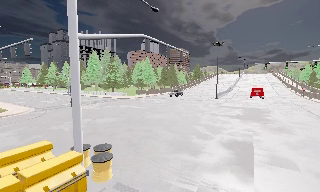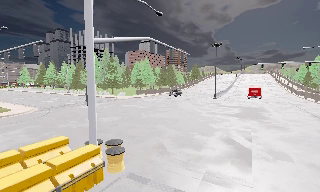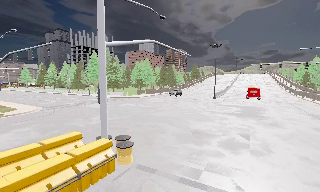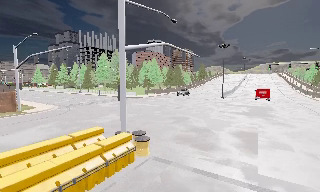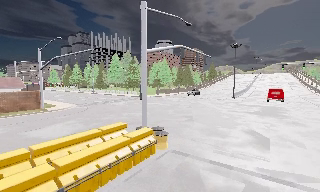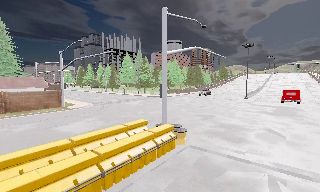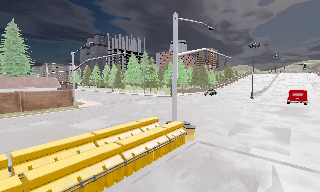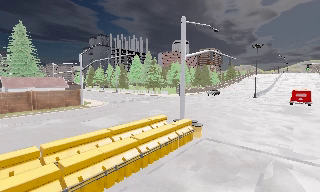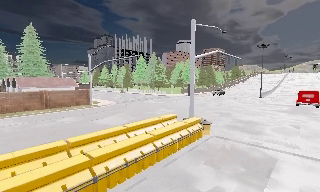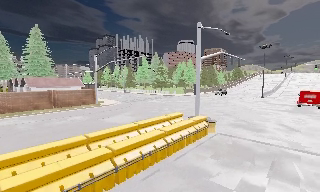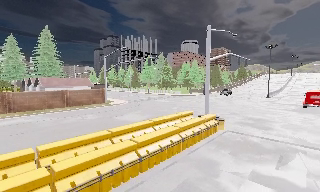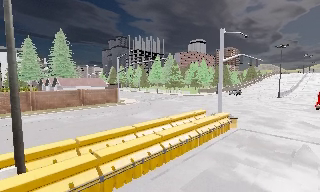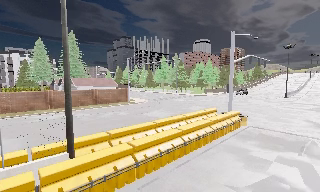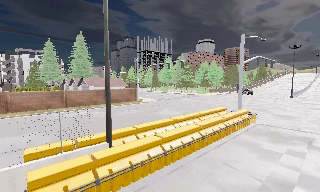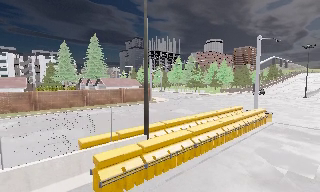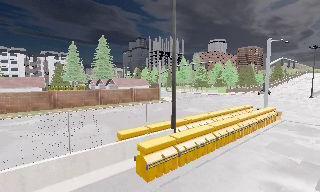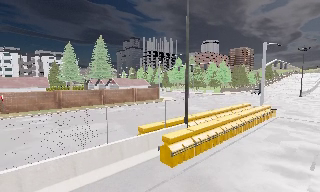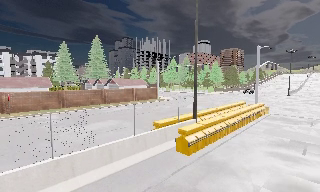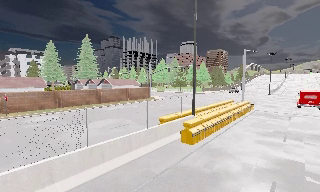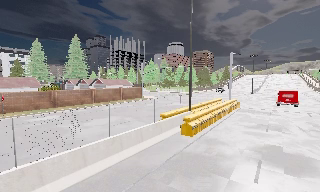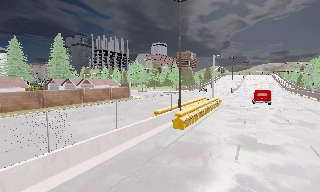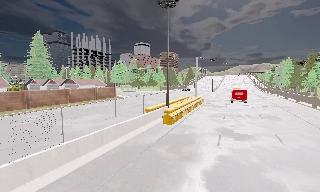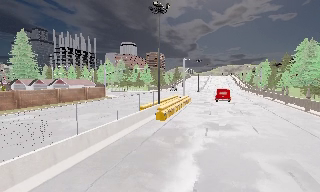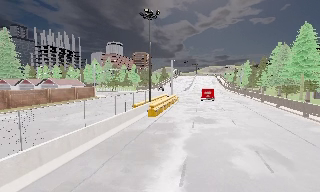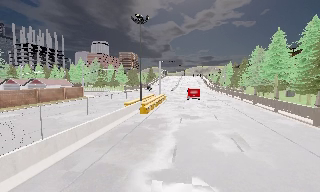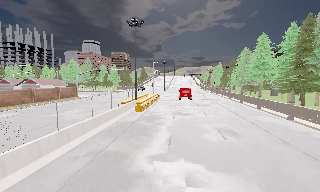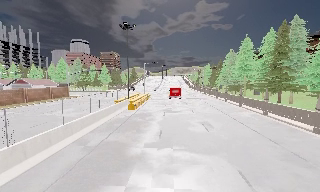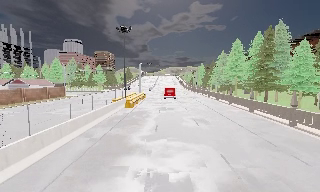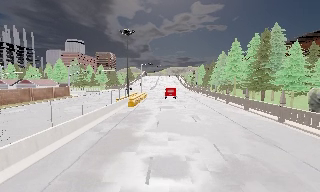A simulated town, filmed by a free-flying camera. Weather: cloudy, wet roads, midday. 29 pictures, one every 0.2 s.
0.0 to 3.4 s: The camera swings to its left by about 15 degrees, and the scene slides to the right. It travels backward and to its left, about 18 m, so what stands in front gets smaller. It gains speed.
3.4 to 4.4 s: The camera pans to its right, which is clockwise from overhead, by about 25 degrees. It travels backward and to its left, about 8 m, so what stands in front gets smaller.
4.4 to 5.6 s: The camera pans to its right, which is clockwise from overhead, by about 15 degrees. It travels backward, about 9 m, so what stands in front gets smaller.
The film runs backward here.
